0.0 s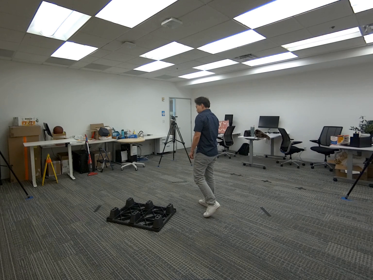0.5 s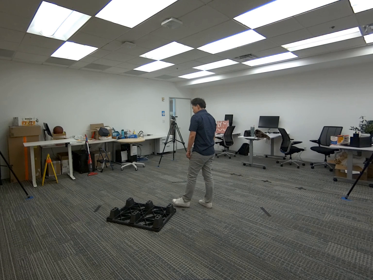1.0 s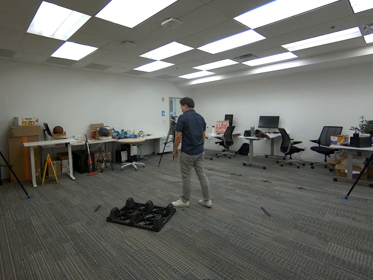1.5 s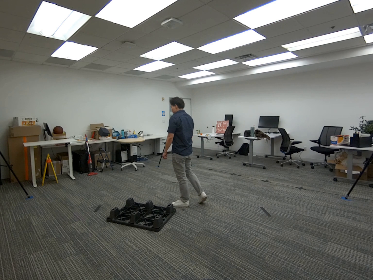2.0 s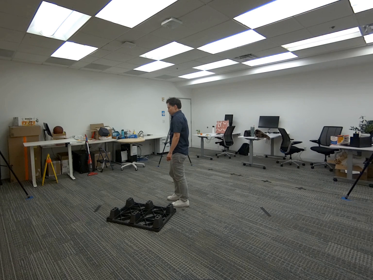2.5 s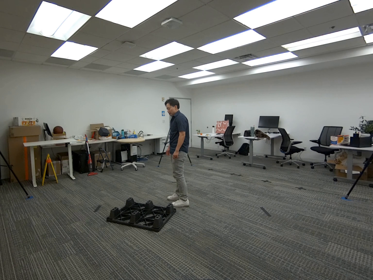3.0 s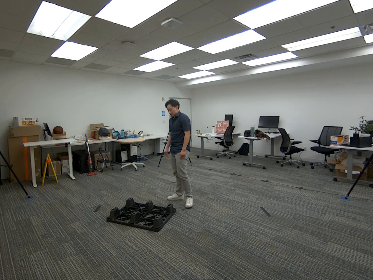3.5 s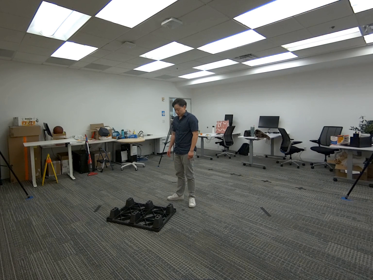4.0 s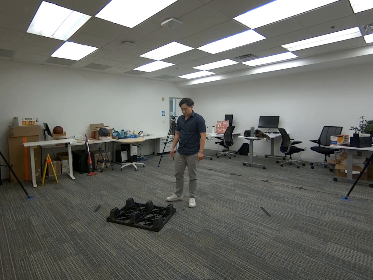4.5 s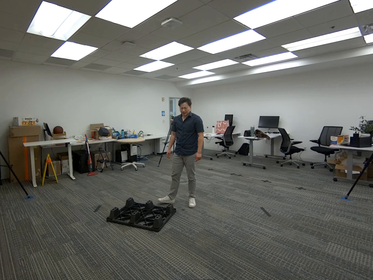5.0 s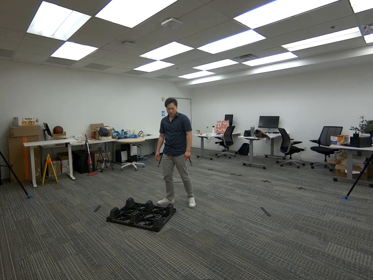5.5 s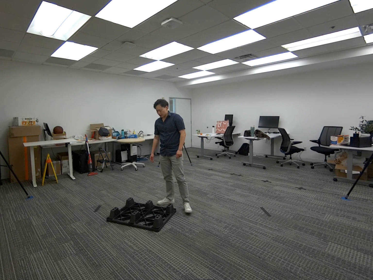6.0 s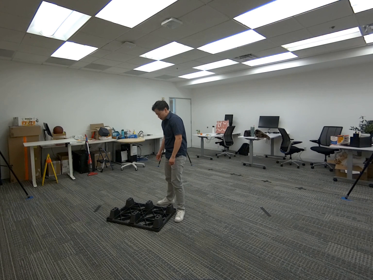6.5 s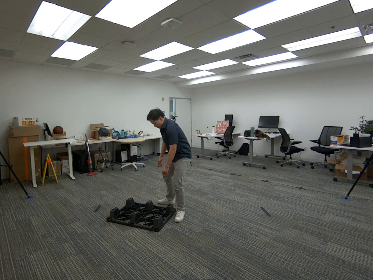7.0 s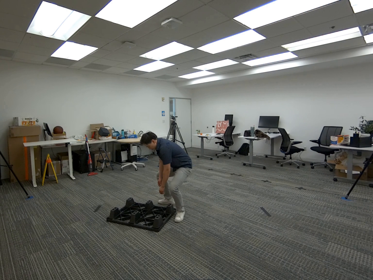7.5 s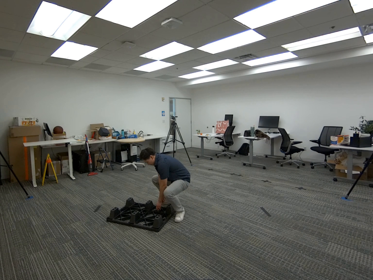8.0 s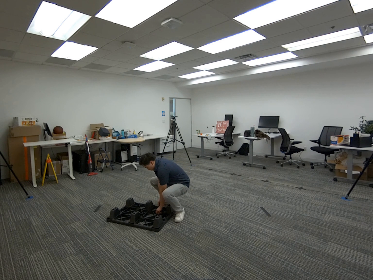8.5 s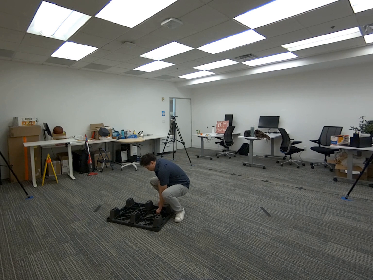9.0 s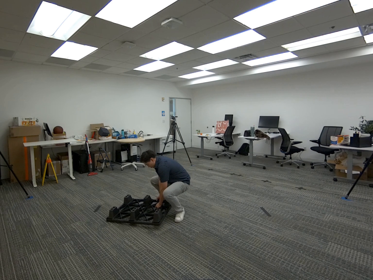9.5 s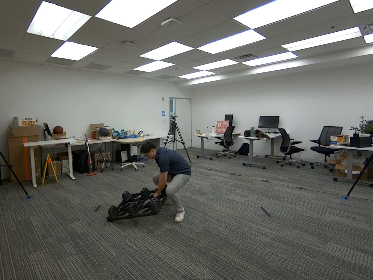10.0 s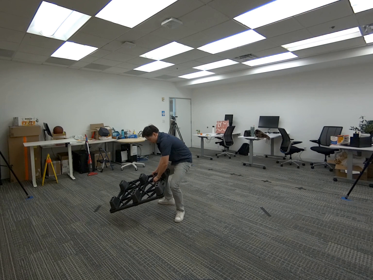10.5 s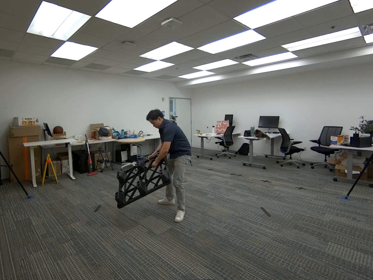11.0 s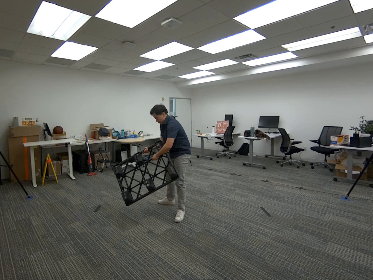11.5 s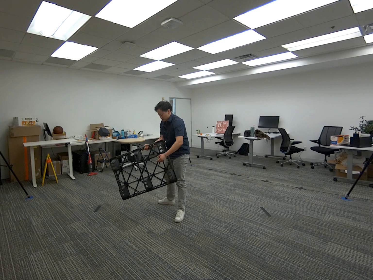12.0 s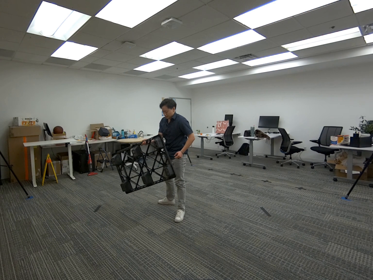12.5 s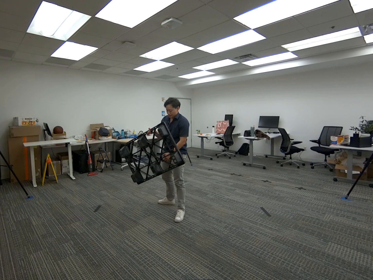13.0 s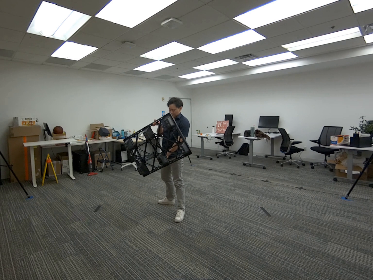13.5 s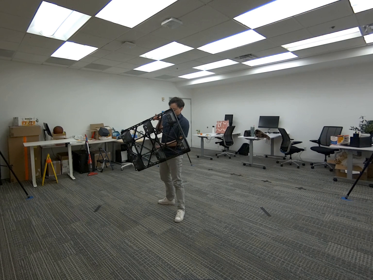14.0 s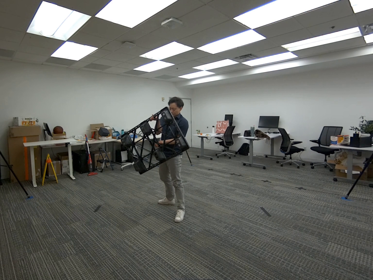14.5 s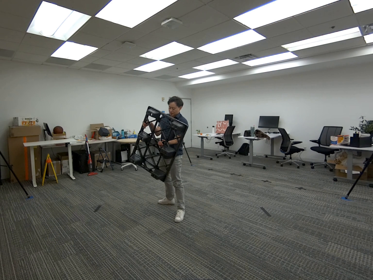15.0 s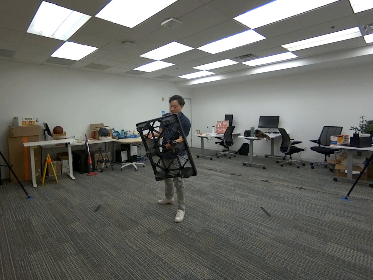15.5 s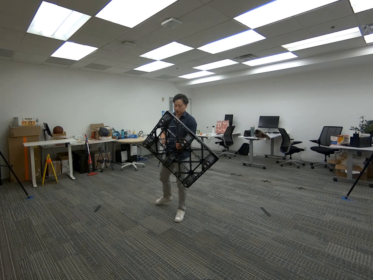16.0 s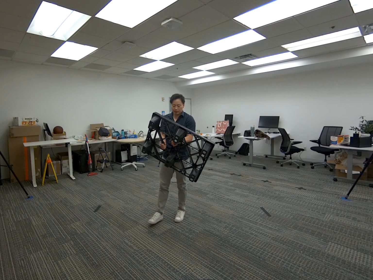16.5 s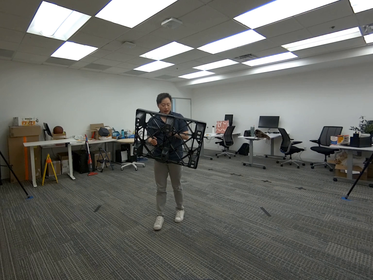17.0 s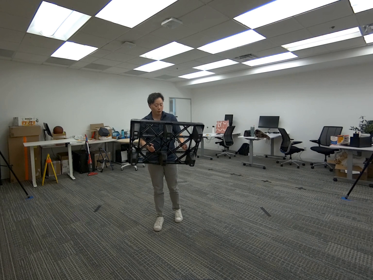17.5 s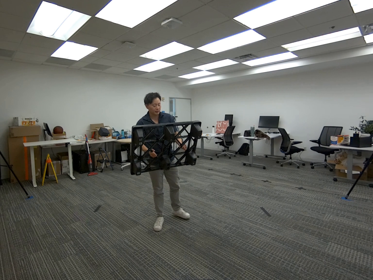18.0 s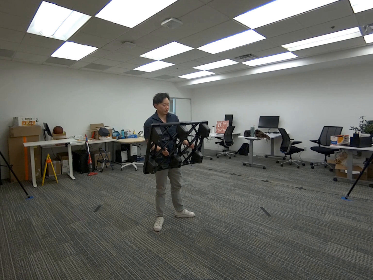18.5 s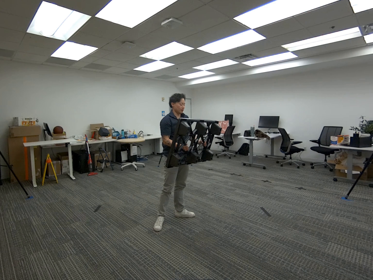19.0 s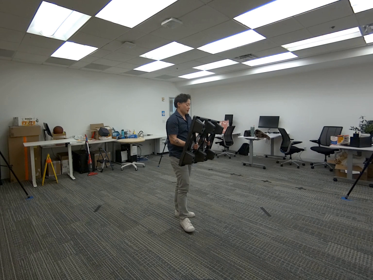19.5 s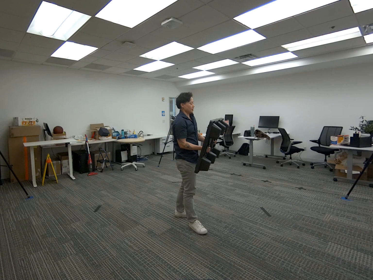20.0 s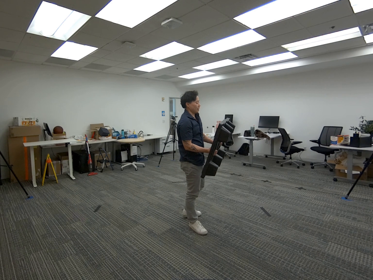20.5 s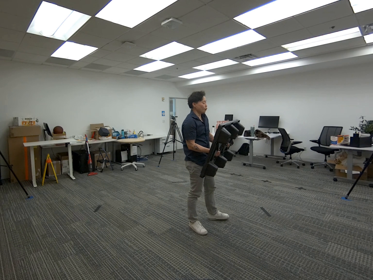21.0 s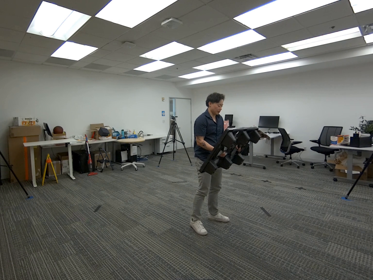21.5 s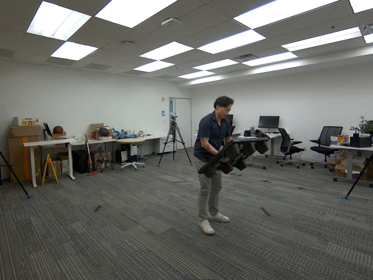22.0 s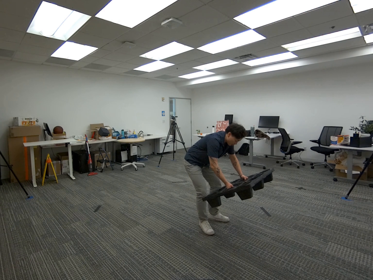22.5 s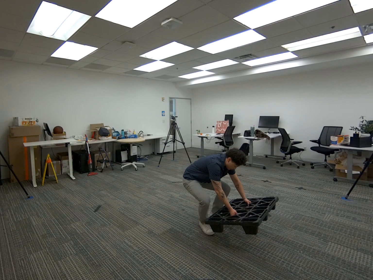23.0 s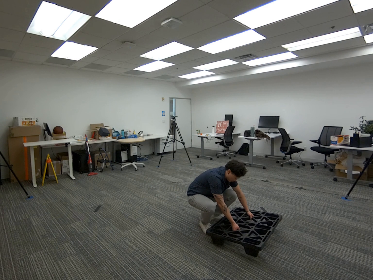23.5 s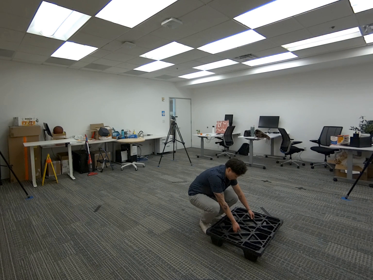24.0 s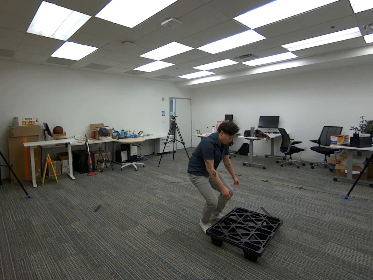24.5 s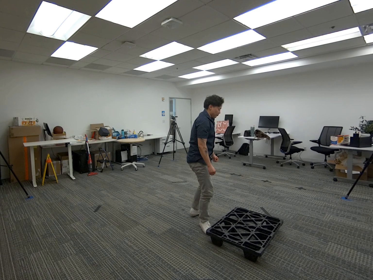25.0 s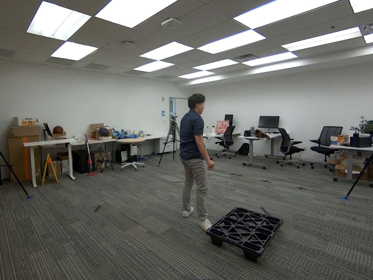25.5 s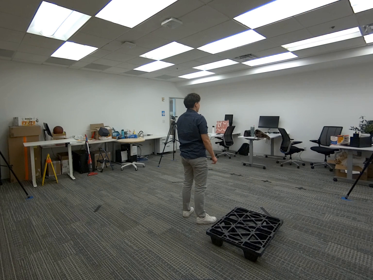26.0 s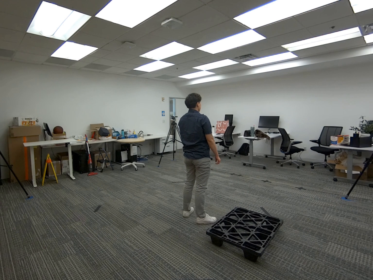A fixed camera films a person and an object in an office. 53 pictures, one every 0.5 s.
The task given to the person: Walk over to the platform on the ground and lift the platform up and turn the platform over . Place on the ground when done.
